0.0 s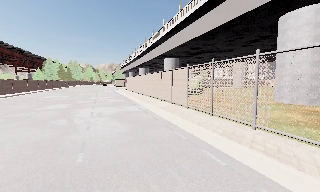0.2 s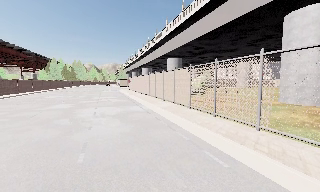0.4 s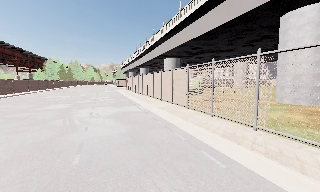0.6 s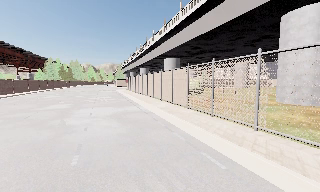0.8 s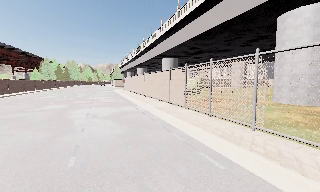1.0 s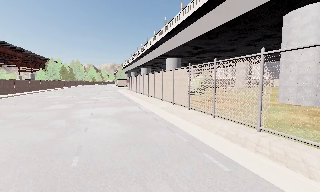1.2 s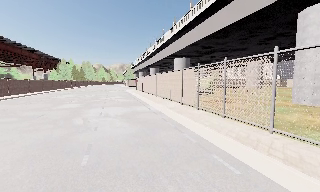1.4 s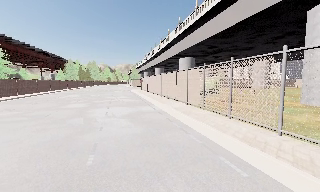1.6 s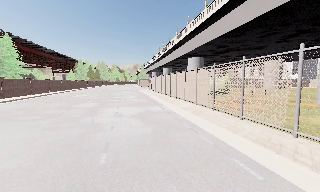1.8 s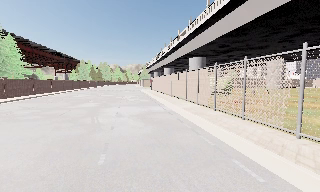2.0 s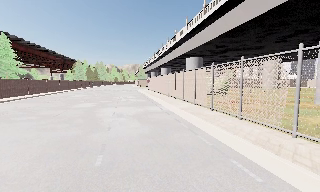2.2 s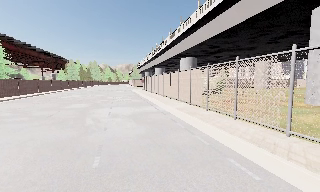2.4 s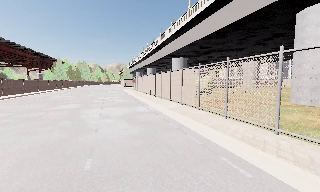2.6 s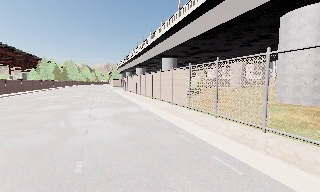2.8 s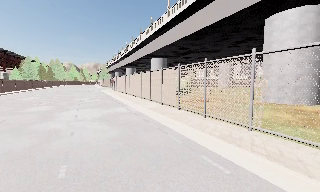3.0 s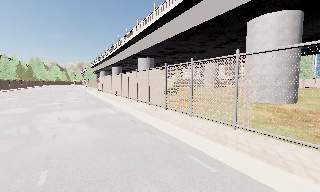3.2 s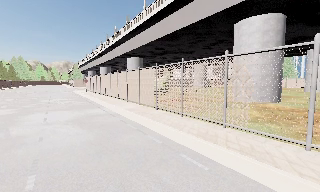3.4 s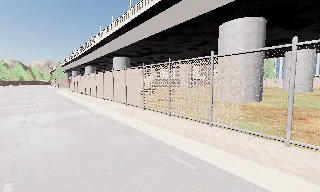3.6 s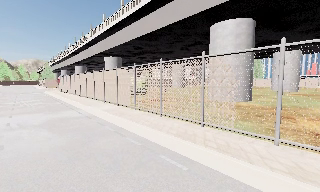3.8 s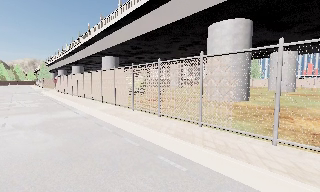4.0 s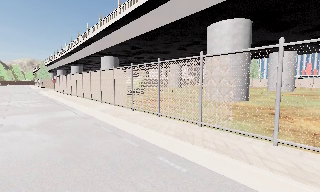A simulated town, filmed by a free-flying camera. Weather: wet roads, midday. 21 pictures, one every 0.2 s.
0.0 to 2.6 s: The camera shifts only a little, or ends up much as it began.
2.6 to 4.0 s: The scene slides to the left, as the camera pans about 20 degrees to its right.
The film runs forward here.
